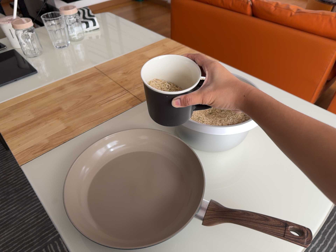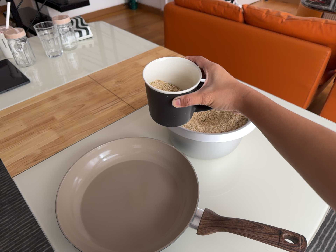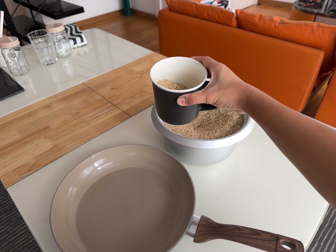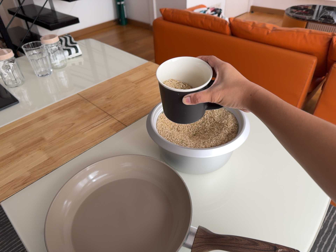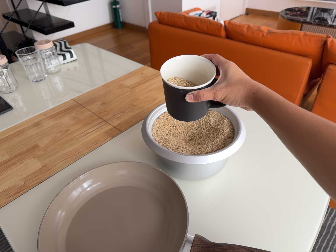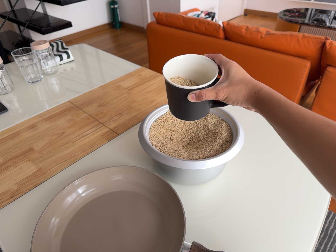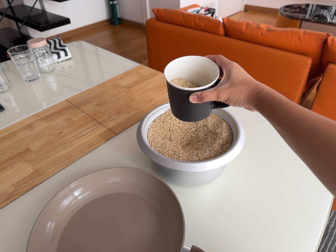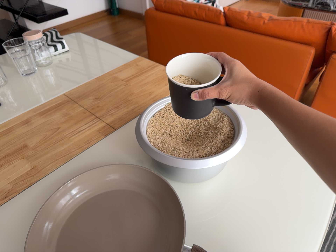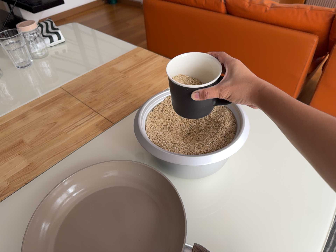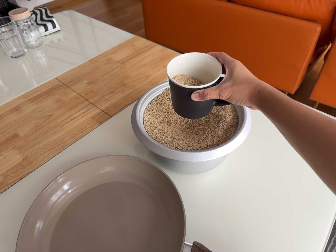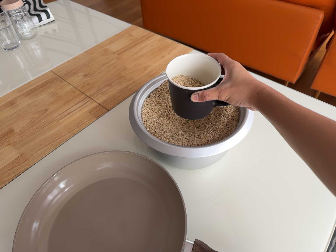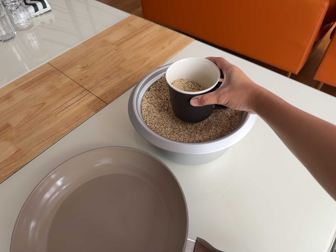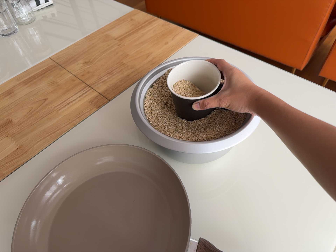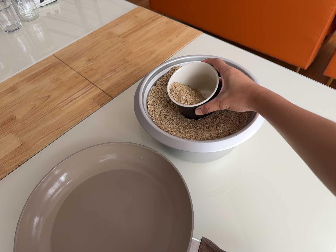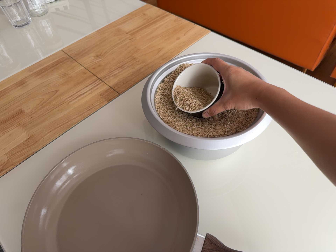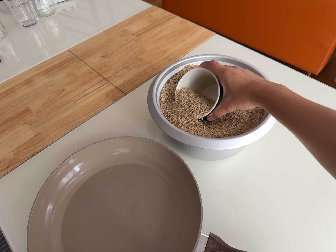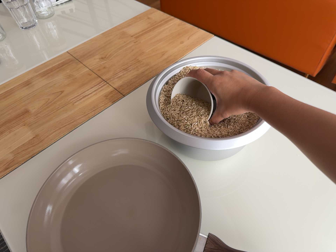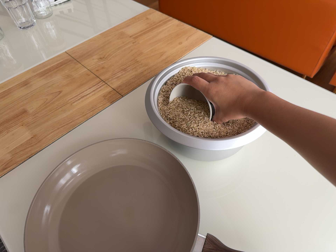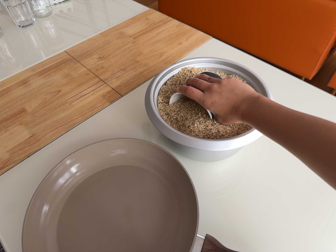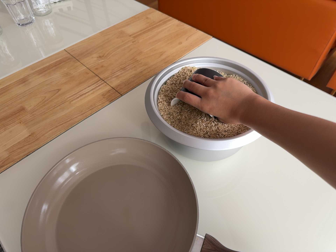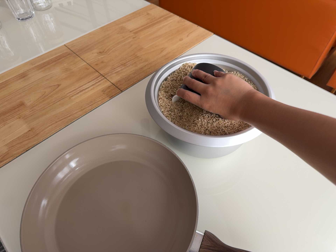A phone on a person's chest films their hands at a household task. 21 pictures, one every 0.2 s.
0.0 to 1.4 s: The camera travels toward the top of its view and forward, about 8 cm, so close, fixed things drift downward.
1.4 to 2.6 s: The camera travels forward, about 9 cm, so what stands in front looms larger. Its aim tips toward the bottom of its view by about 10 degrees, and the scene shifts upward.
2.6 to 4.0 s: The camera shifts only a little, or ends up much as it began.
The film runs backward here.
